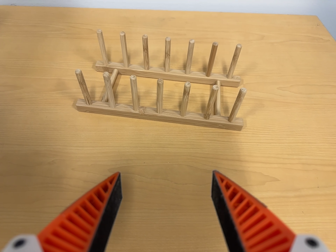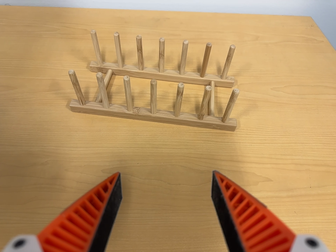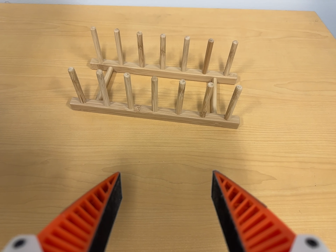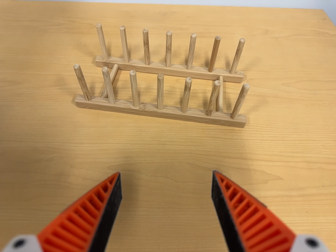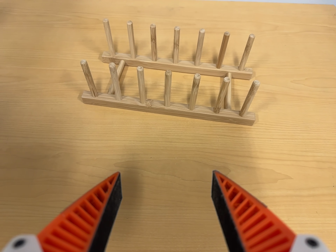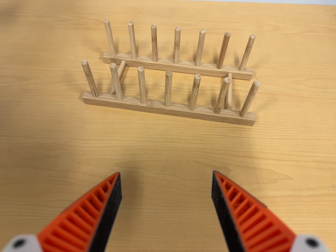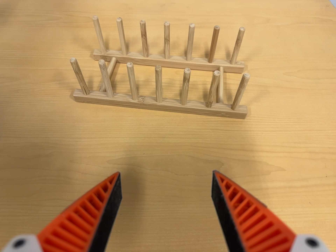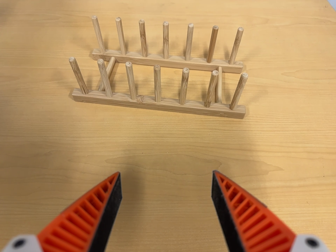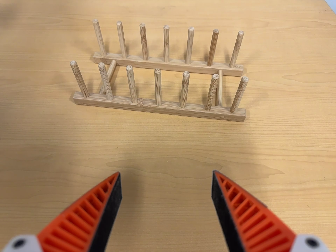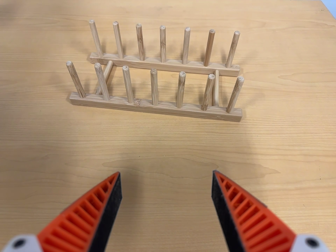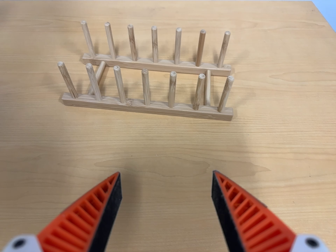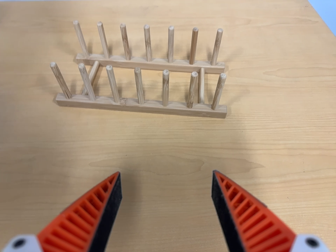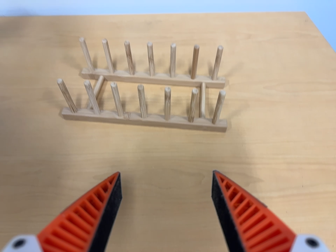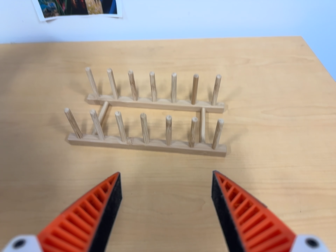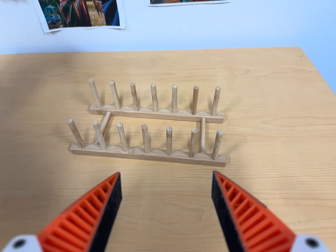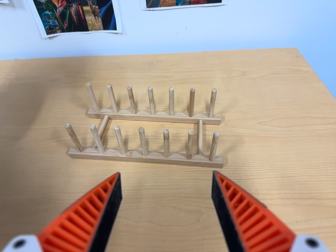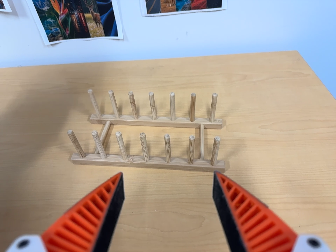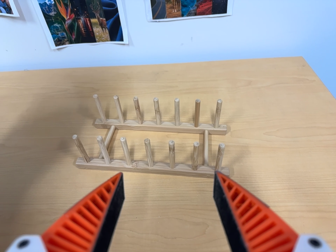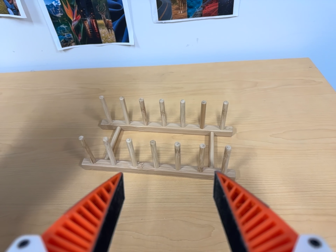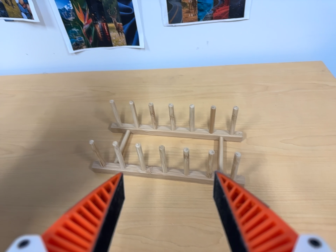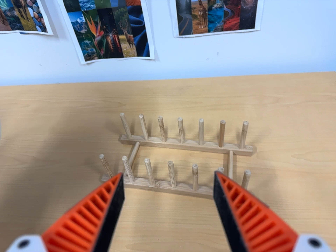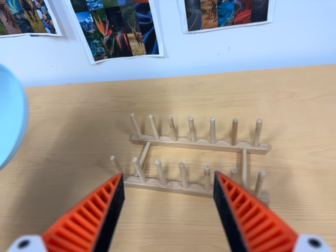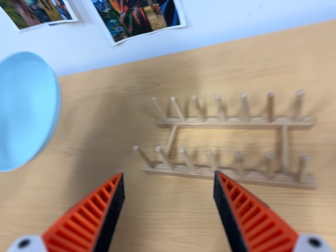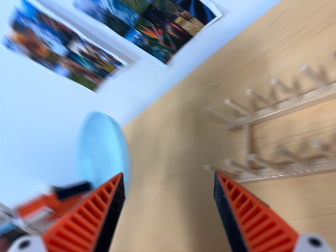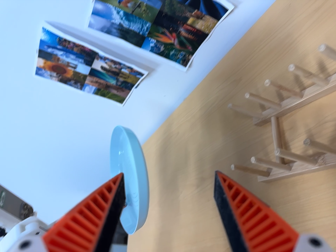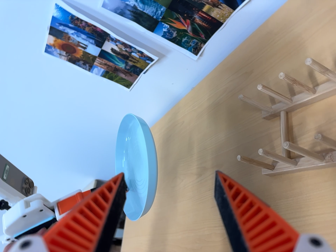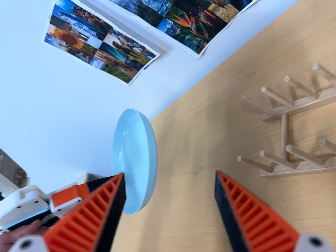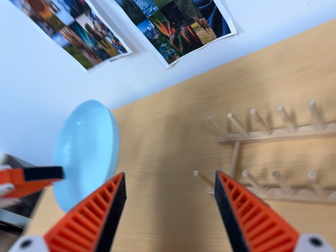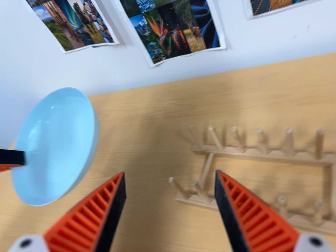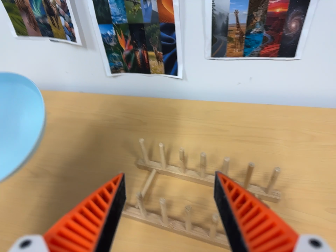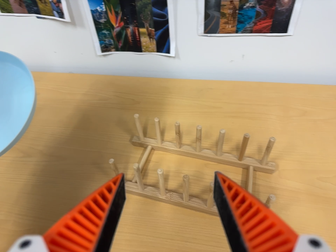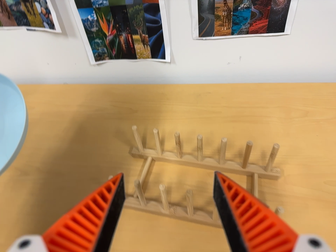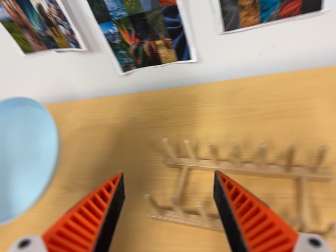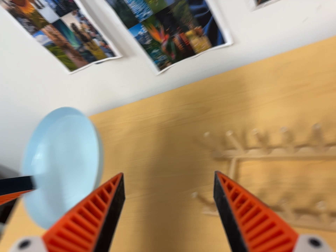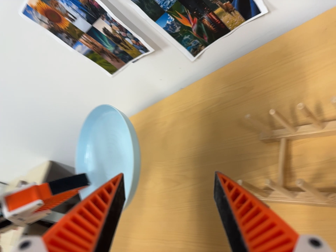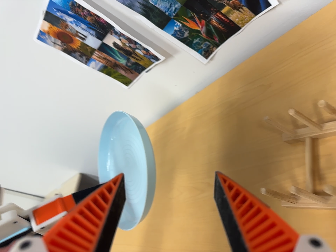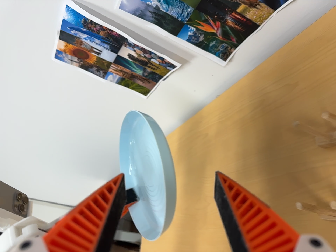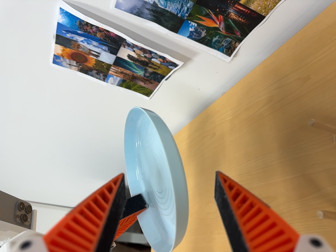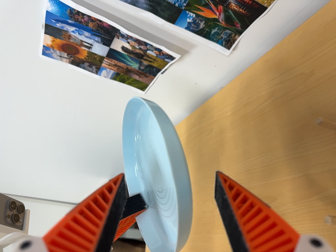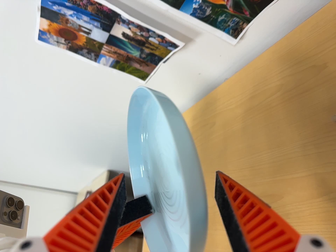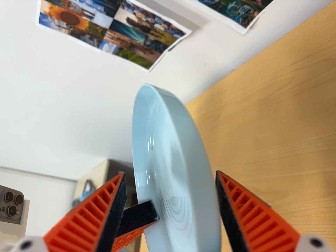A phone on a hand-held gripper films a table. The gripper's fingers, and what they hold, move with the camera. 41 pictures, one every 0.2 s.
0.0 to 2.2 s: The camera shifts only a little, or ends up much as it began.
2.2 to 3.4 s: The camera travels toward the top of its view, about 6 cm, so close, fixed things drift downward. Its aim tips toward the top of its view by about 10 degrees, and the scene shifts downward.
3.4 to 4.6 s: The camera pans to its left by about 45 degrees. It travels to its right, toward the top of its view and forward, about 14 cm. It rolls about its line of sight by about 30 degrees, and the scene rotates counterclockwise.
4.6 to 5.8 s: The camera swings to its right by about 35 degrees, and the scene slides to the left. It travels to its left, about 12 cm. It rolls about its line of sight by about 40 degrees, and the scene rotates clockwise.
5.8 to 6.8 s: The scene slides to the right, as the camera pans about 35 degrees to its left. It travels to its right, forward and toward the top of its view, about 9 cm. Its aim tips toward the bottom of its view by about 10 degrees. It rolls about its line of sight by about 30 degrees, and the scene rotates counterclockwise.
6.8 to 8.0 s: The camera swings to its left by about 10 degrees, and the scene slides to the right. It travels forward and toward the top of its view, about 12 cm, so what stands in front looms larger. It rolls about its line of sight by about 10 degrees, and the scene rotates counterclockwise.
The film runs forward here.
